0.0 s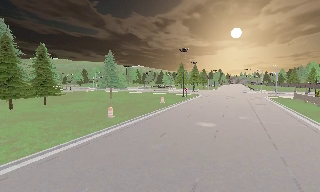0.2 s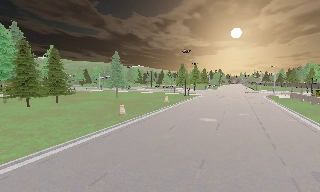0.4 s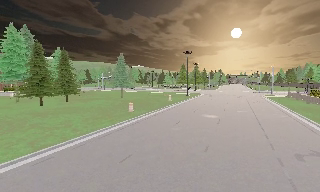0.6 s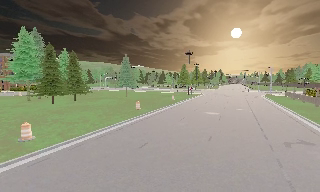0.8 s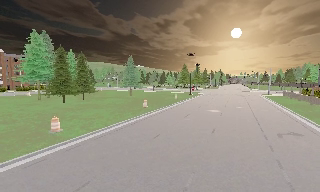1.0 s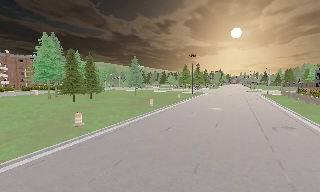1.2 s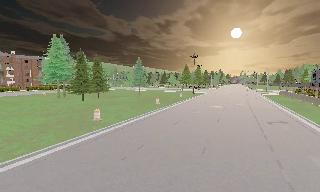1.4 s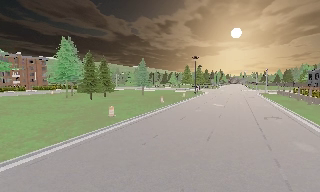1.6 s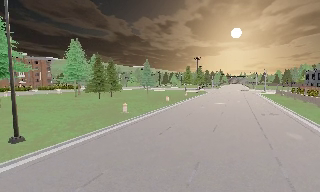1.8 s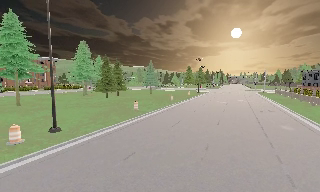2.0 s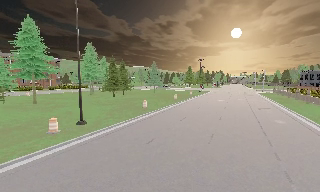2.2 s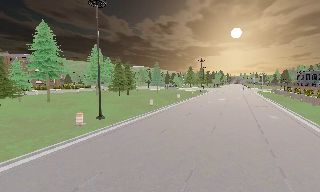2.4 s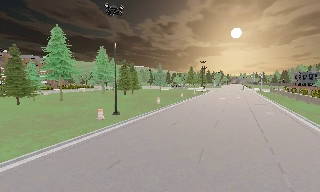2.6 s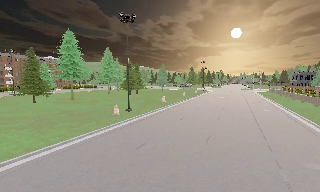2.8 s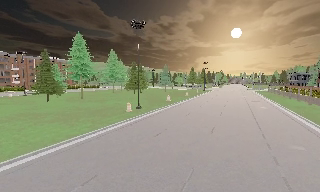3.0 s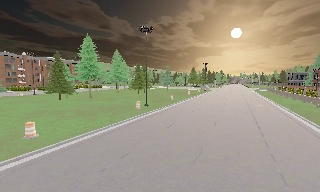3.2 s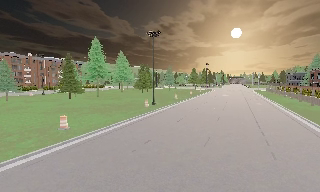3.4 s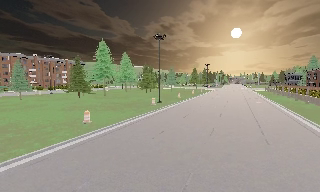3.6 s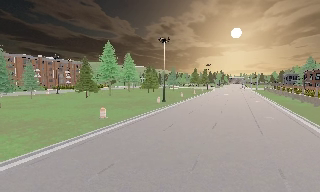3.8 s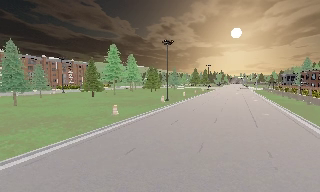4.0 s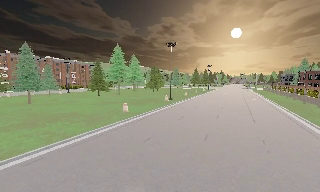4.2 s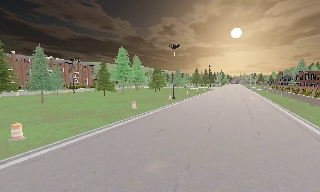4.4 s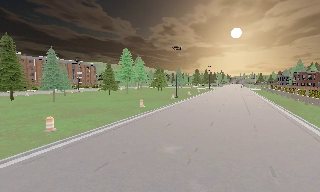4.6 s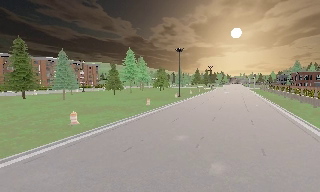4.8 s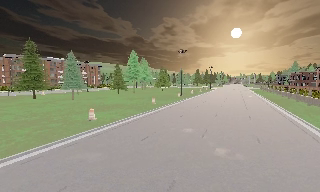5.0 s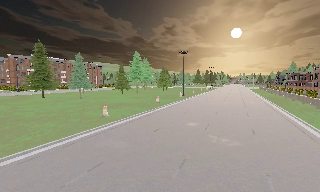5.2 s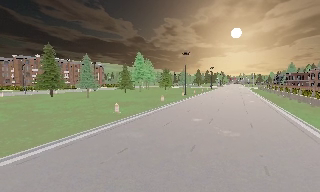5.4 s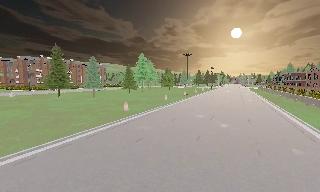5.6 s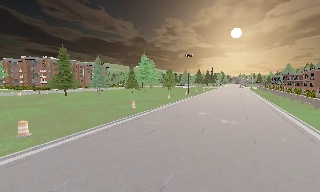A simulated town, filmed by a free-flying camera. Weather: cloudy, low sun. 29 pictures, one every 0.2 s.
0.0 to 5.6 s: The camera travels backward and to its left, about 60 m, so what stands in front gets smaller.
The film runs backward here.
